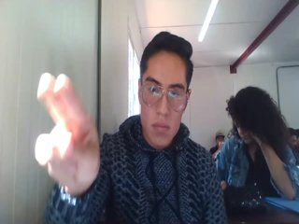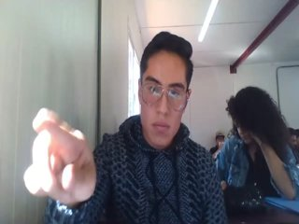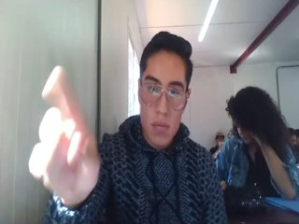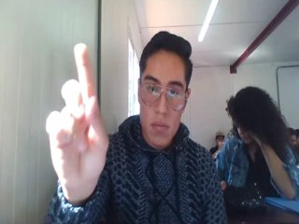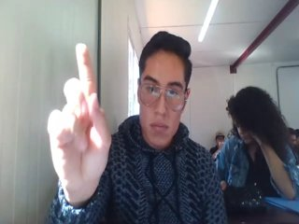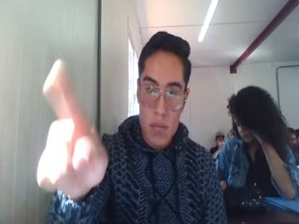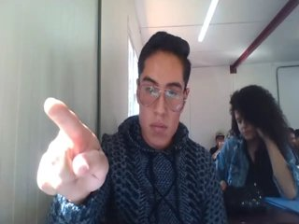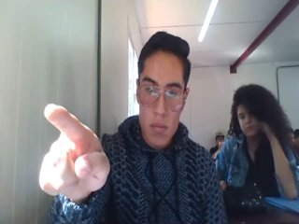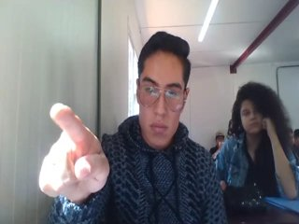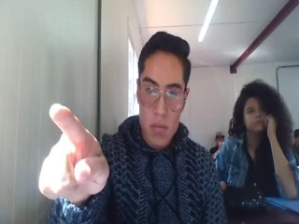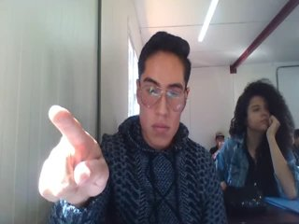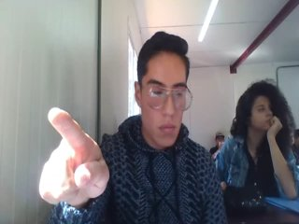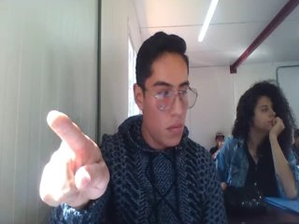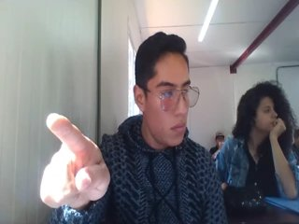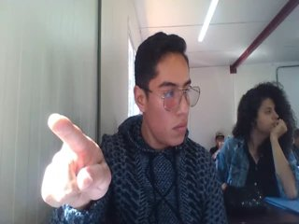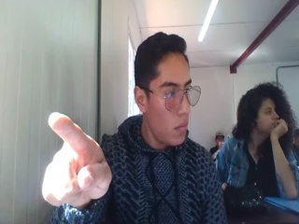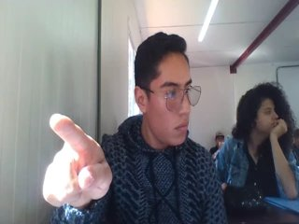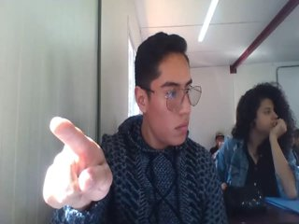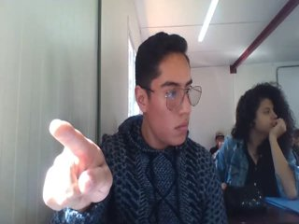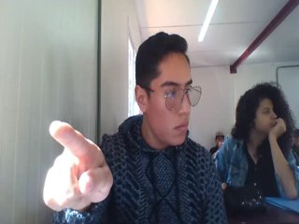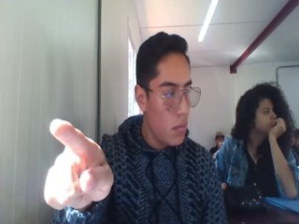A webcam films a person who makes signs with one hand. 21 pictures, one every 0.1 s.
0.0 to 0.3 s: Pointing with two fingers.
0.4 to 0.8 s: Click with one finger.
0.9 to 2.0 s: Pointing with one finger.
